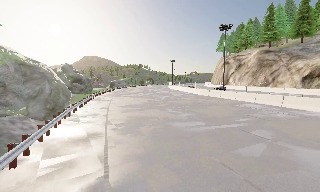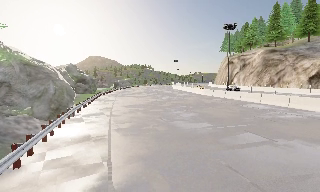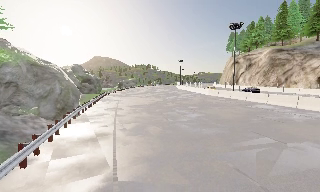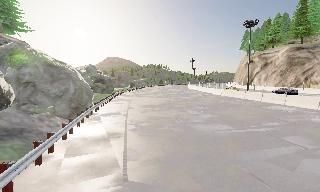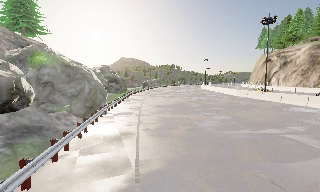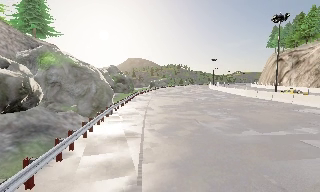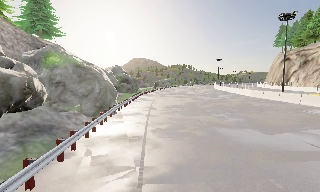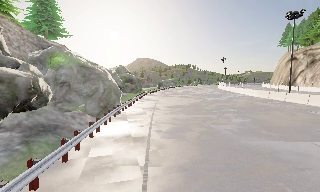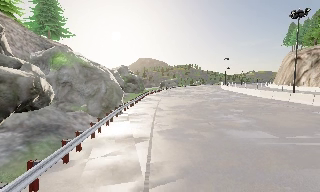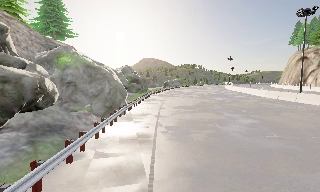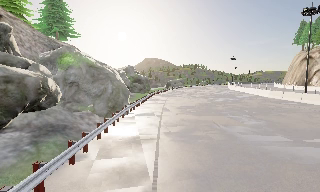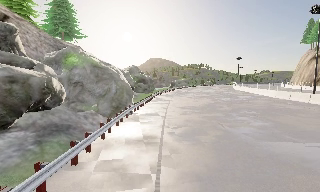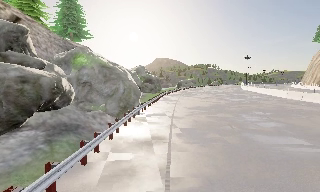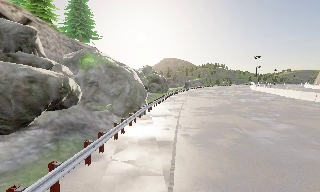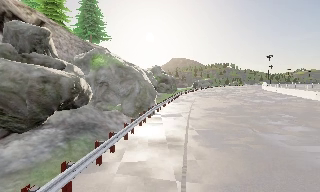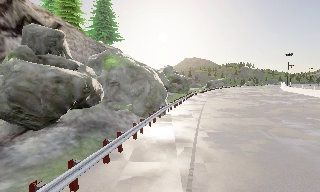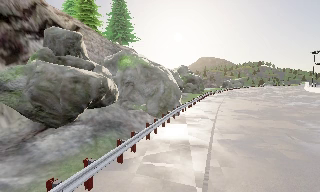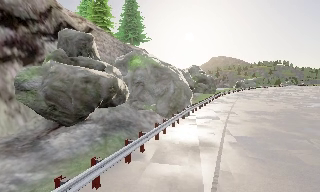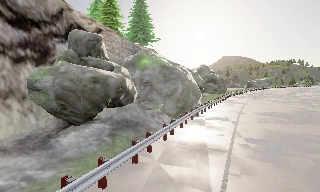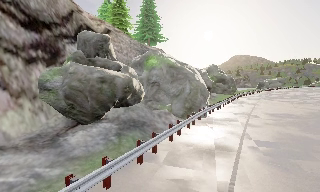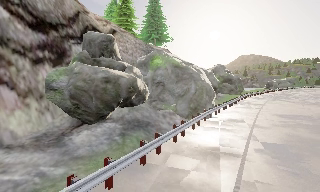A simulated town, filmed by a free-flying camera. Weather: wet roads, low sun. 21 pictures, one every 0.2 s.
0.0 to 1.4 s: The camera pans to its left, which is counterclockwise from overhead, by about 15 degrees. It travels forward, about 0.5 m, so what stands in front looms larger.
1.4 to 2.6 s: The camera travels forward, about 0.5 m, so what stands in front looms larger.
2.6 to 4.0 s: The camera pans to its left, which is counterclockwise from overhead, by about 25 degrees. It travels forward, about 0.5 m, so what stands in front looms larger.
The film runs backward here.
